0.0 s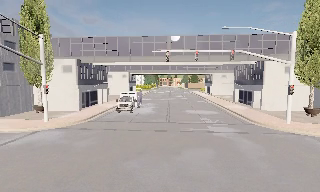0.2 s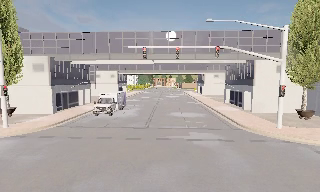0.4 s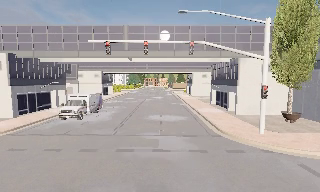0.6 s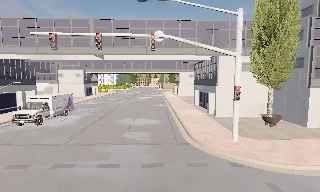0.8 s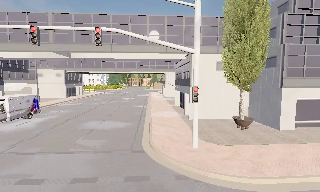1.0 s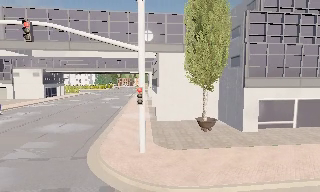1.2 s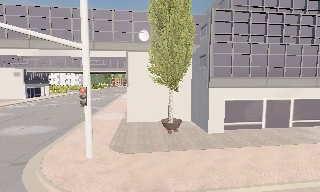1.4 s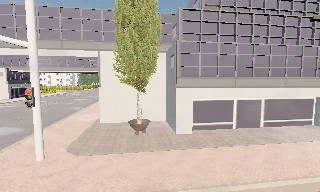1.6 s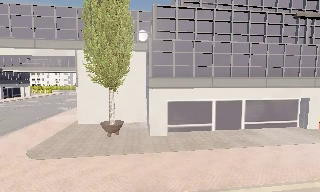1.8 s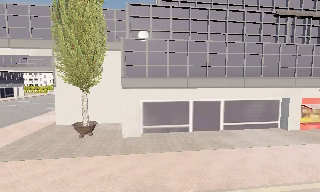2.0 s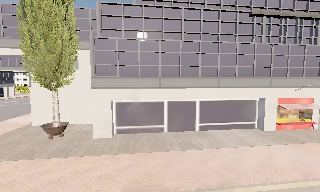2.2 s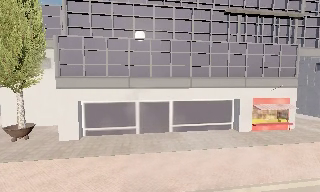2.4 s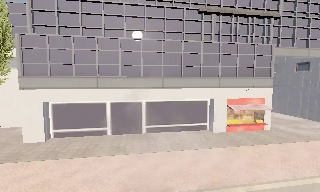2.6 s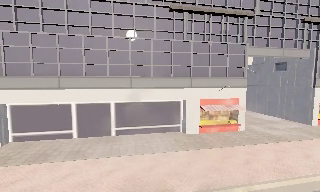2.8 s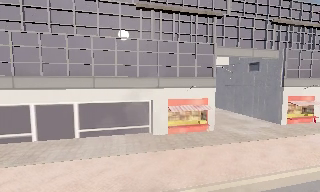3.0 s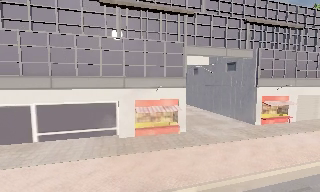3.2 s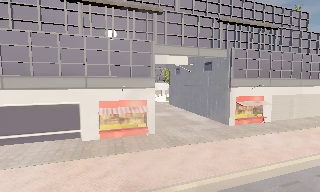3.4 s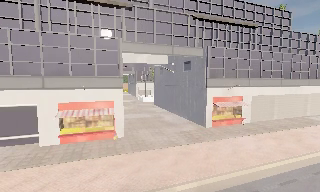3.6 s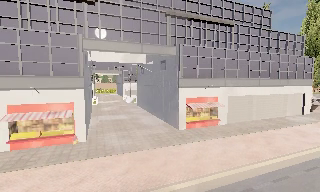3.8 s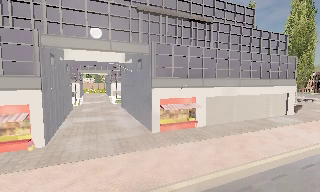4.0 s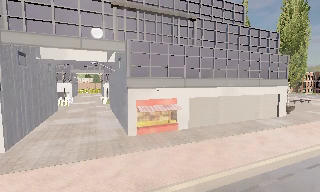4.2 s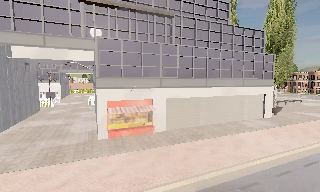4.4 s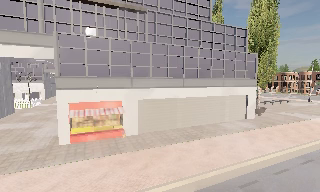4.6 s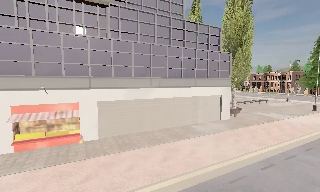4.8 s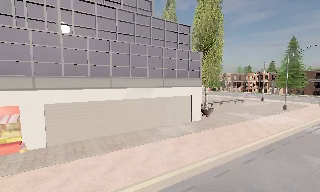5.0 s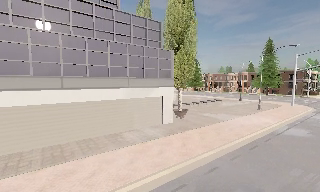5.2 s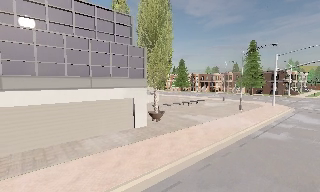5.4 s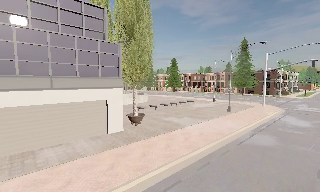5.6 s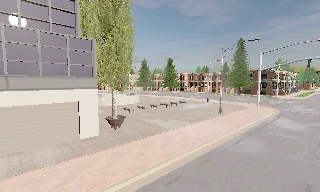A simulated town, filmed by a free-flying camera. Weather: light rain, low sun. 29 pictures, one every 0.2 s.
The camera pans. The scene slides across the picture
to the left.
The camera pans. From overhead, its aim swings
clockwise.
0.0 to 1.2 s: The camera swings to its right by about 10 degrees, and the scene slides to the left. It travels to its right and forward, about 15 m, so close, fixed things drift to the left.
1.2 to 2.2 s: The camera travels to its right, about 9 m, so close, fixed things drift to the left.
2.2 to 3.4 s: The scene slides to the left, as the camera pans about 10 degrees to its right. It travels to its right, about 11 m, so close, fixed things drift to the left.
3.4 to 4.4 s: The camera travels to its right and forward, about 9 m, so close, fixed things drift to the left.
4.4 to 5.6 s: The camera swings to its right by about 20 degrees, and the scene slides to the left. It travels to its right and forward, about 11 m, so close, fixed things drift to the left.
The film runs backward here.
